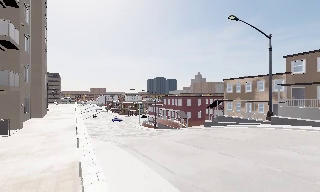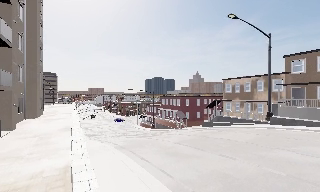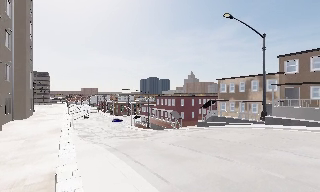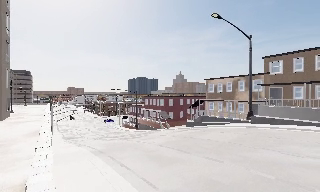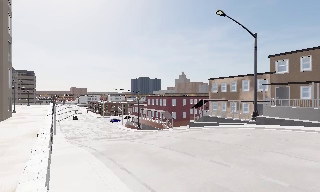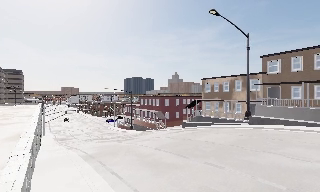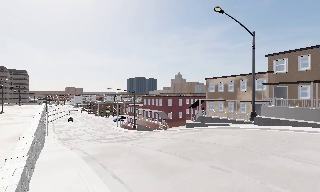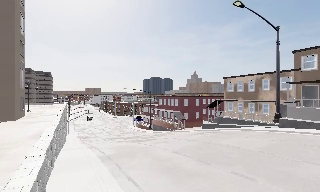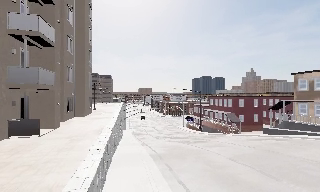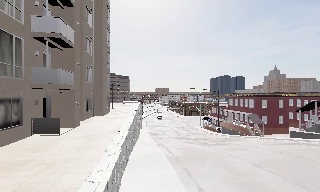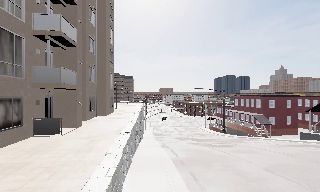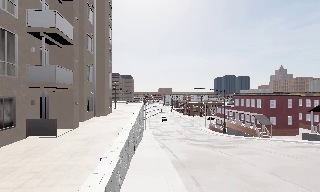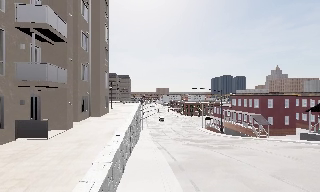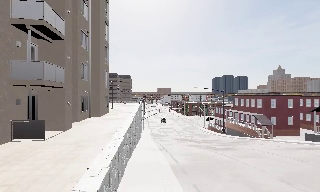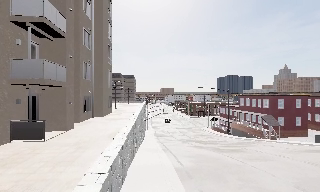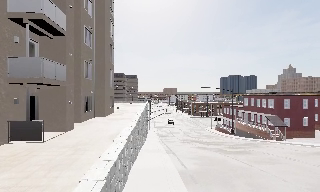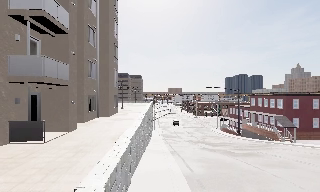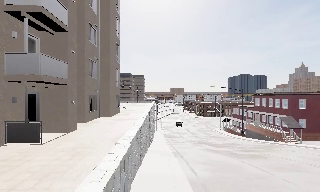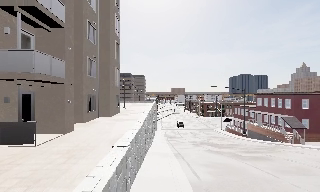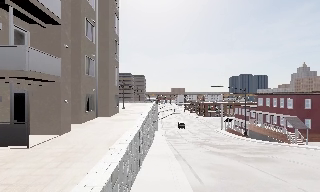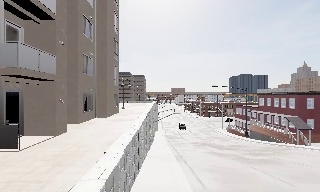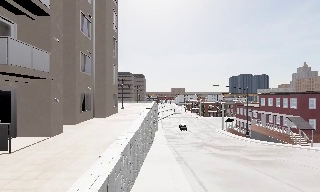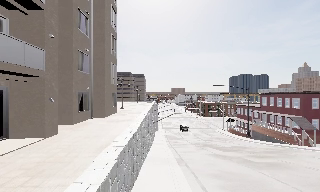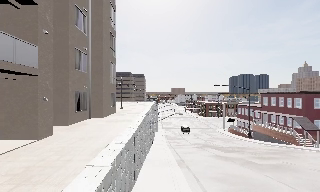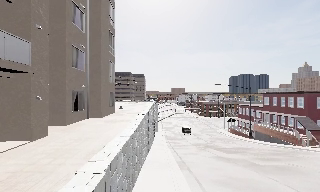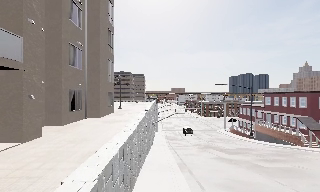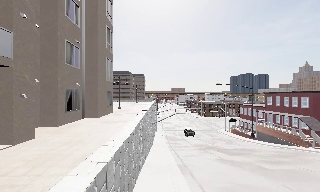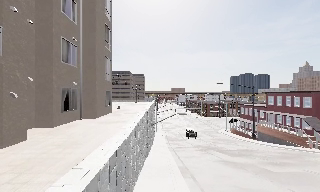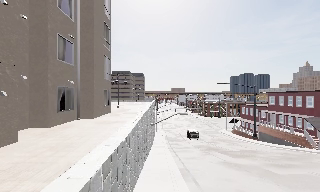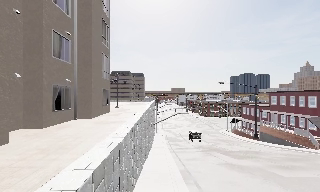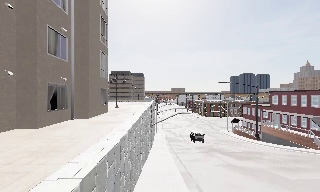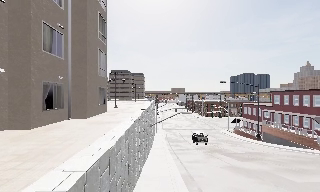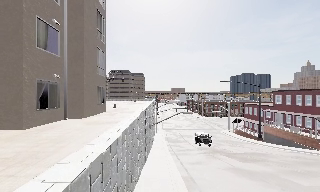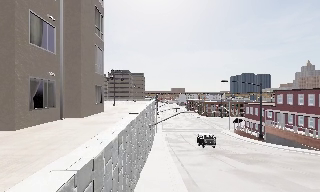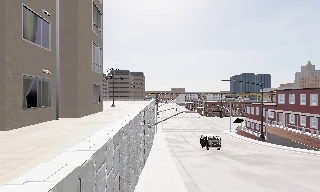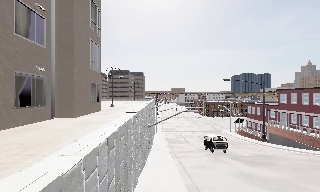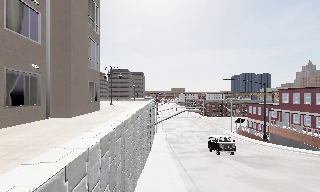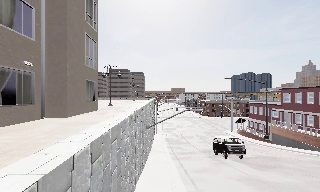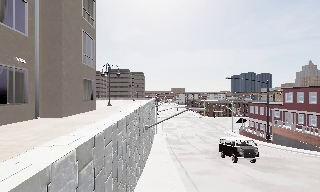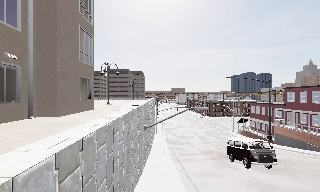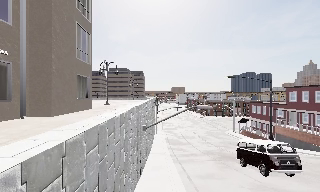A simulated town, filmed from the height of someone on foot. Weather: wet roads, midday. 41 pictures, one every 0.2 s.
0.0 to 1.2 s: The camera travels forward, about 2 m, so what stands in front looms larger.
1.2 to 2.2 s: The camera swings to its left by about 30 degrees, and the scene slides to the right. It travels forward, about 2 m.
2.2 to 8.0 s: The camera travels forward, about 11 m, so what stands in front looms larger.
The film runs forward here.
